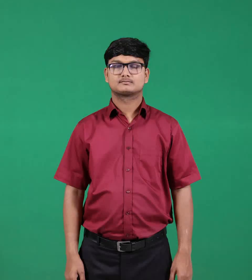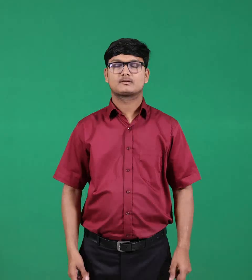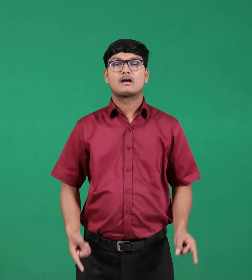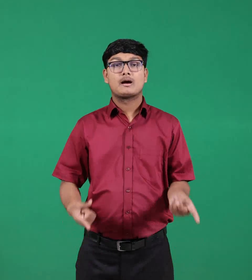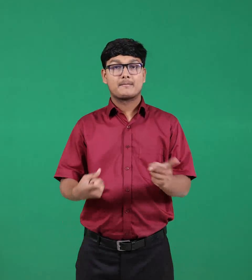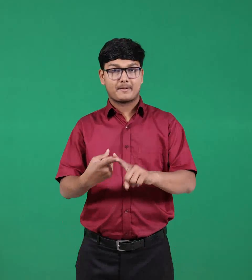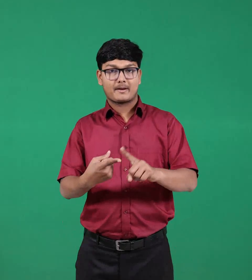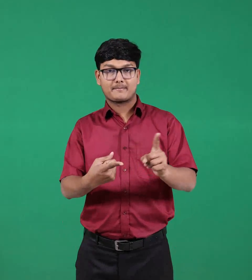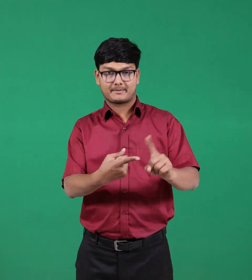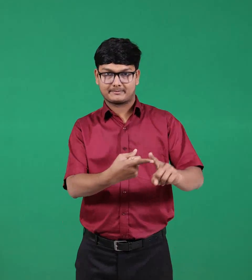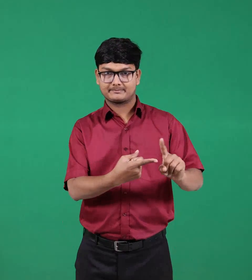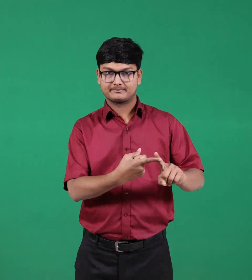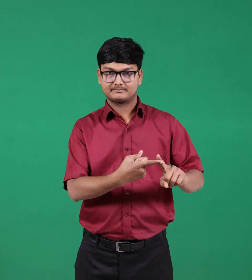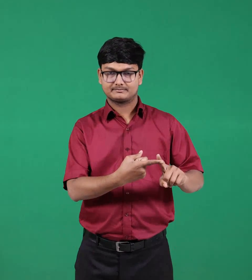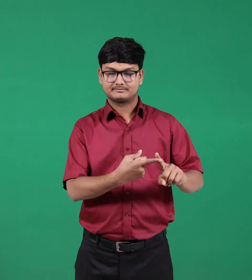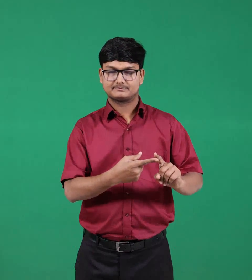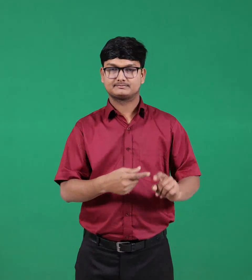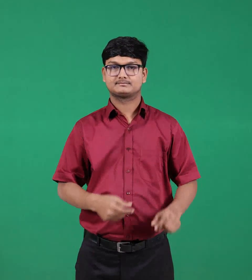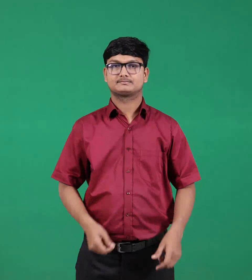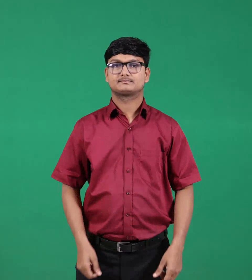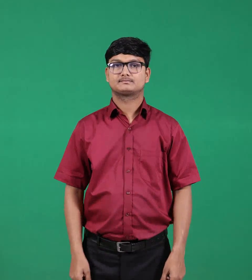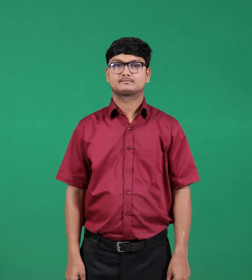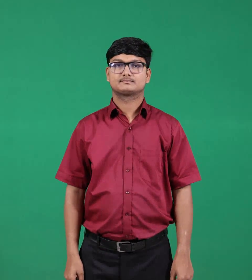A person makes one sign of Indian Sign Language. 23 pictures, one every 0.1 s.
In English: happen
